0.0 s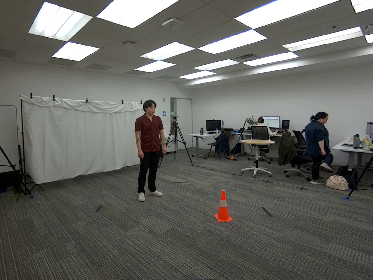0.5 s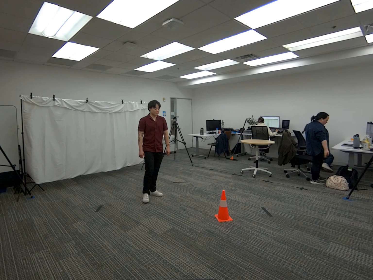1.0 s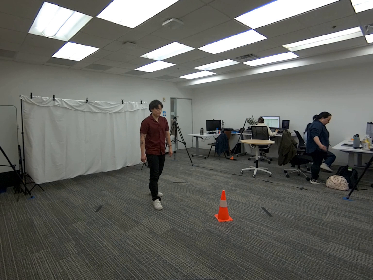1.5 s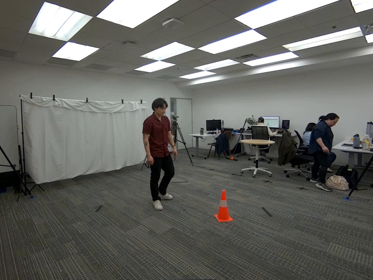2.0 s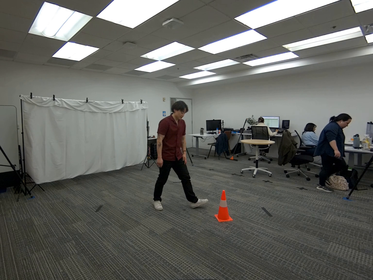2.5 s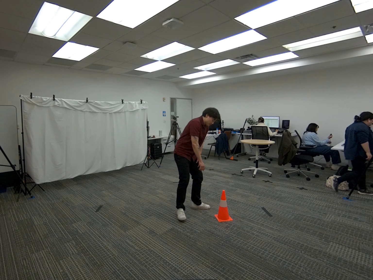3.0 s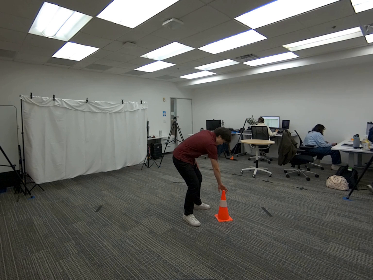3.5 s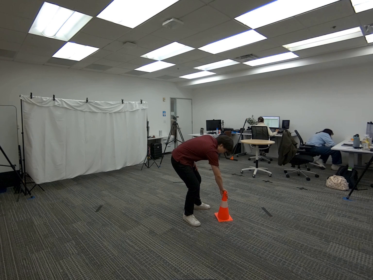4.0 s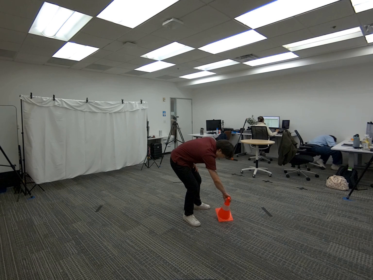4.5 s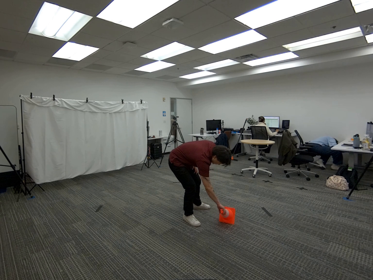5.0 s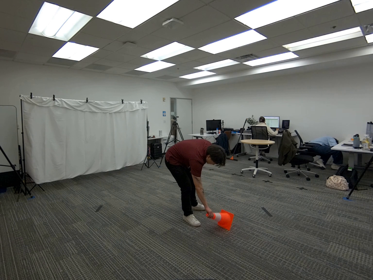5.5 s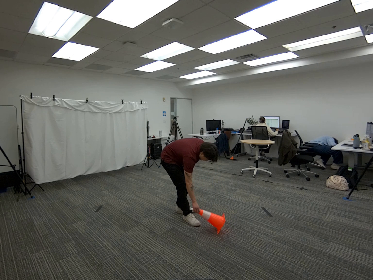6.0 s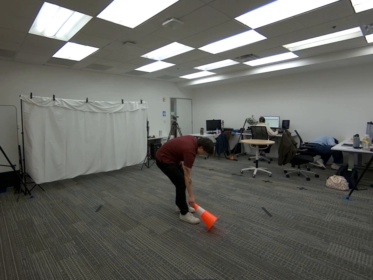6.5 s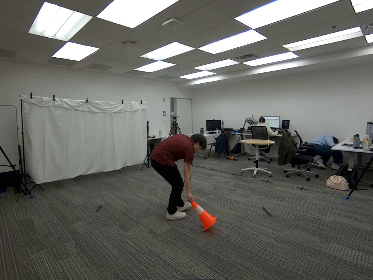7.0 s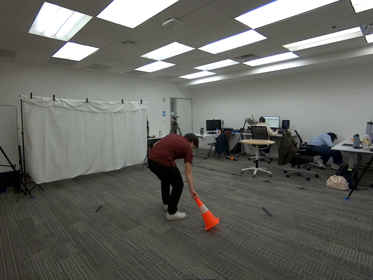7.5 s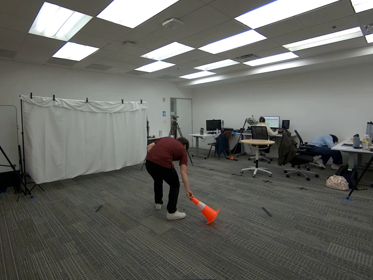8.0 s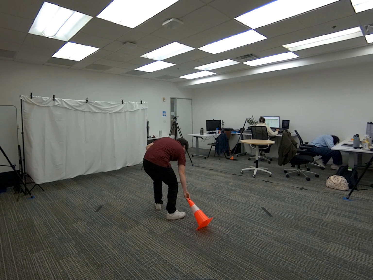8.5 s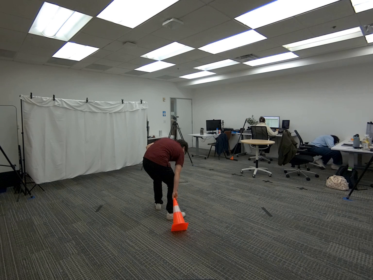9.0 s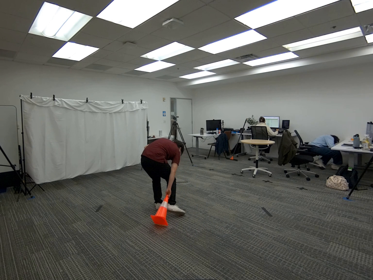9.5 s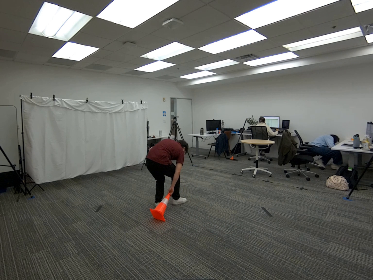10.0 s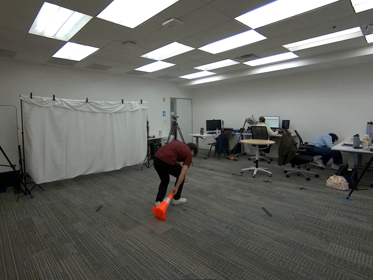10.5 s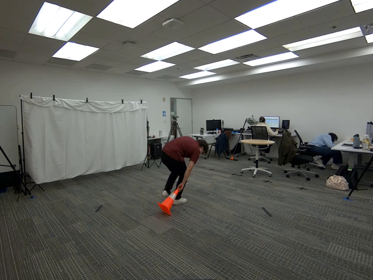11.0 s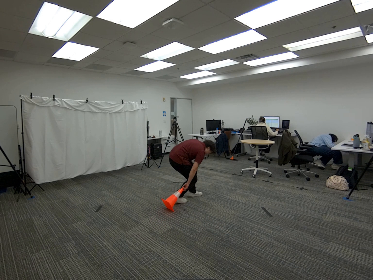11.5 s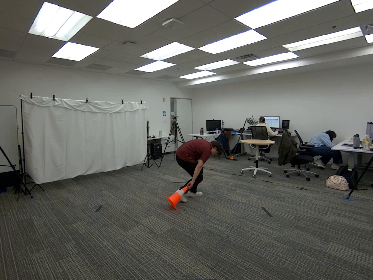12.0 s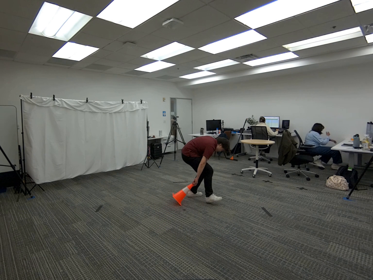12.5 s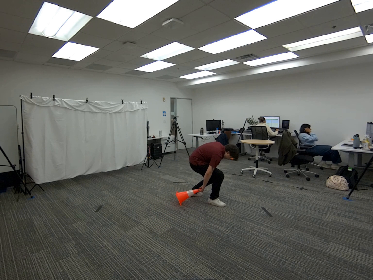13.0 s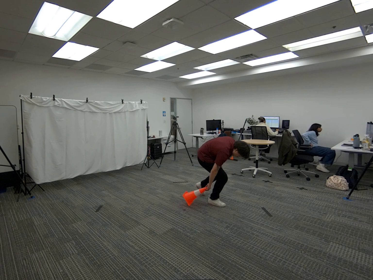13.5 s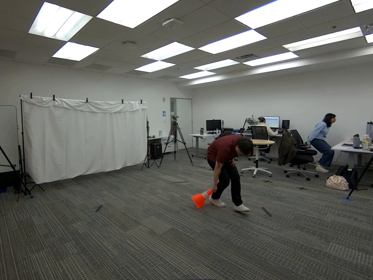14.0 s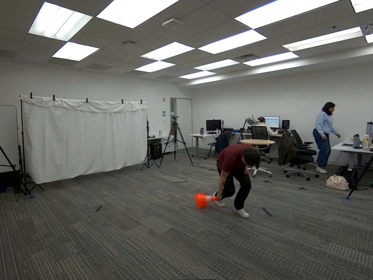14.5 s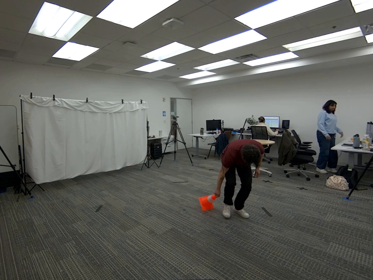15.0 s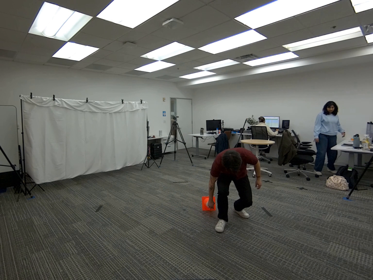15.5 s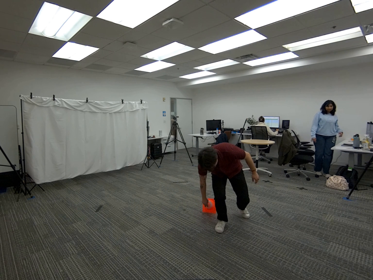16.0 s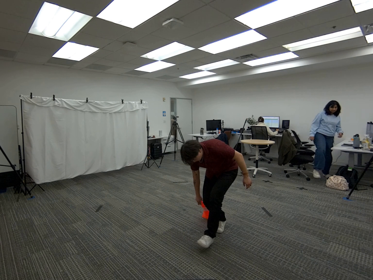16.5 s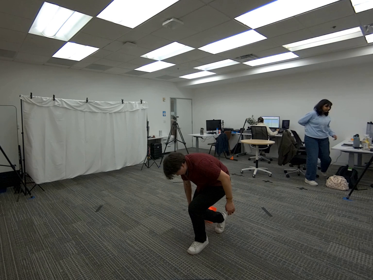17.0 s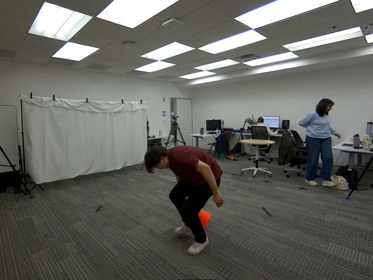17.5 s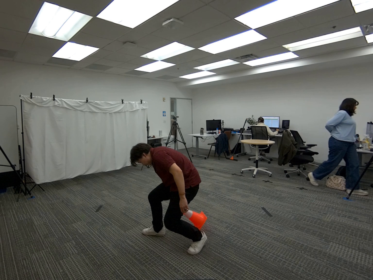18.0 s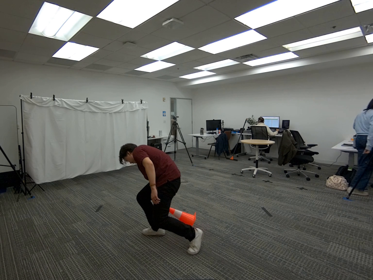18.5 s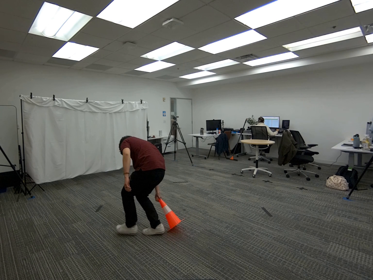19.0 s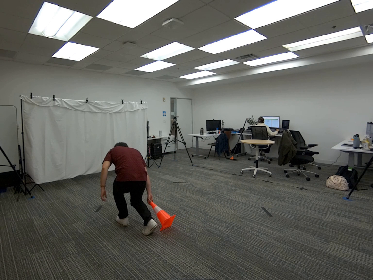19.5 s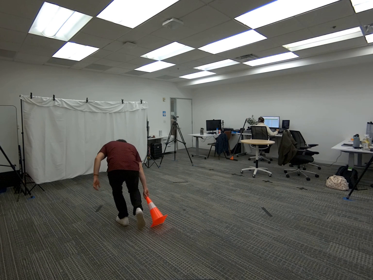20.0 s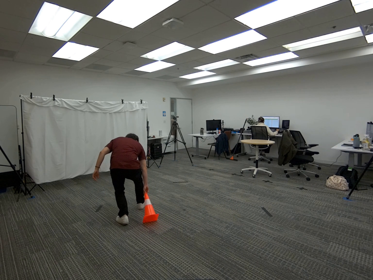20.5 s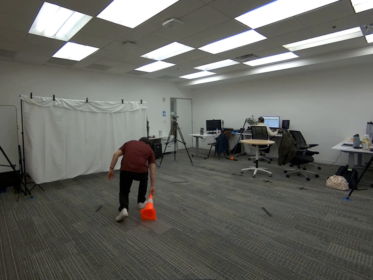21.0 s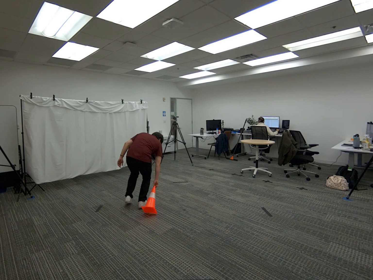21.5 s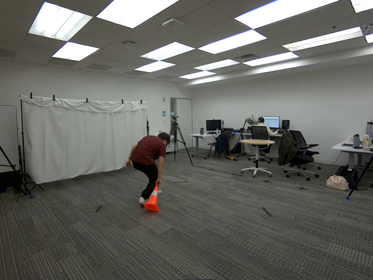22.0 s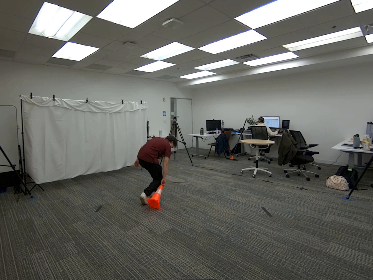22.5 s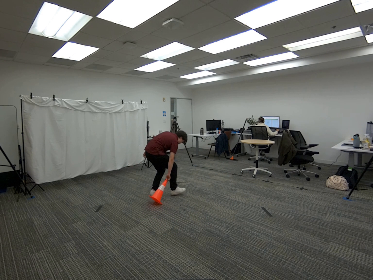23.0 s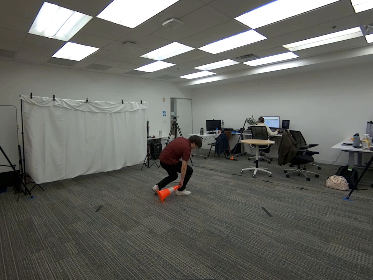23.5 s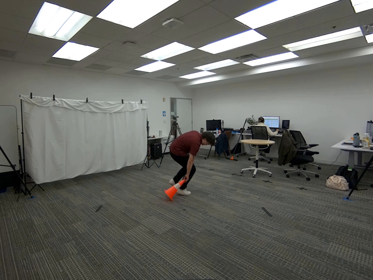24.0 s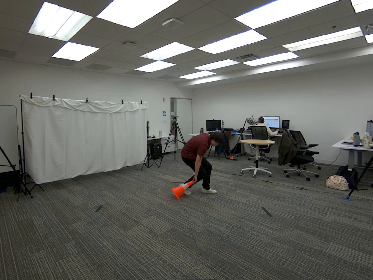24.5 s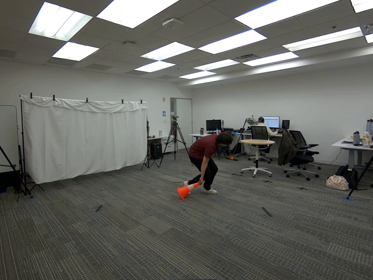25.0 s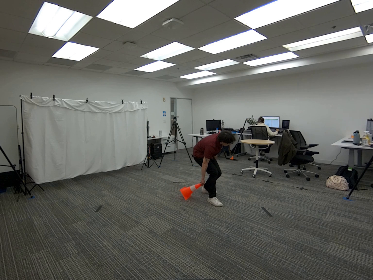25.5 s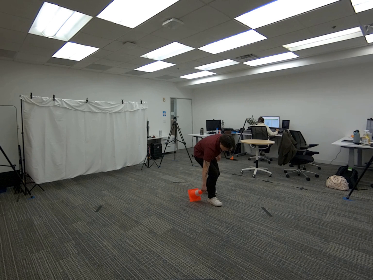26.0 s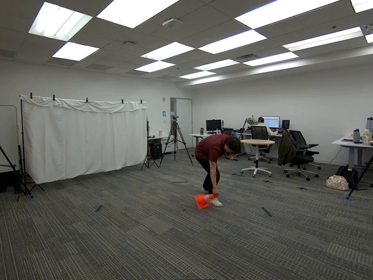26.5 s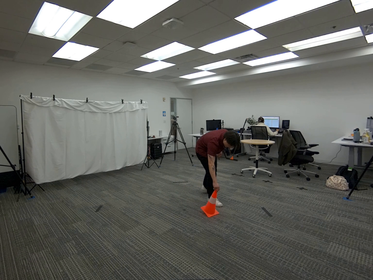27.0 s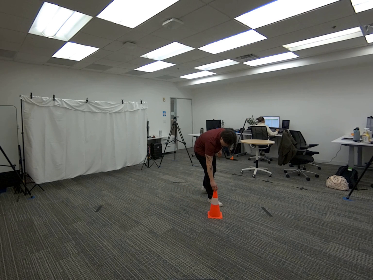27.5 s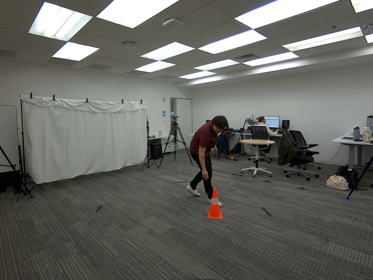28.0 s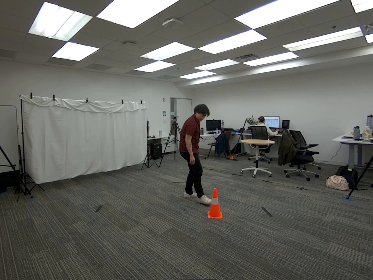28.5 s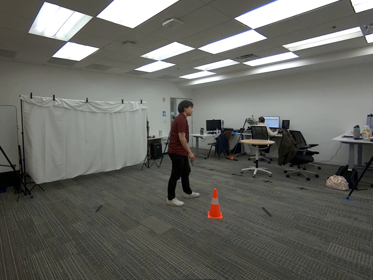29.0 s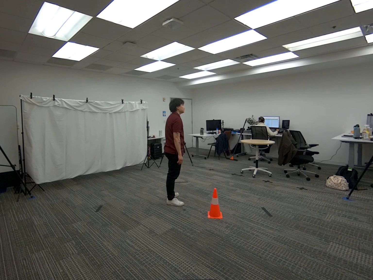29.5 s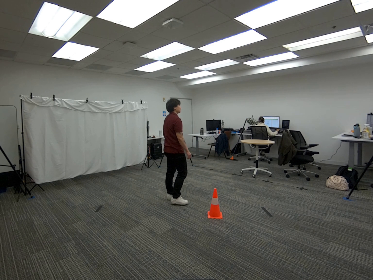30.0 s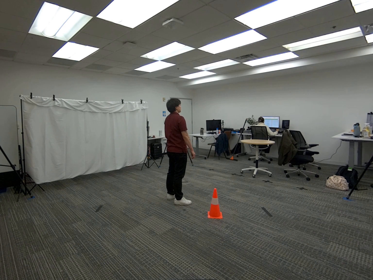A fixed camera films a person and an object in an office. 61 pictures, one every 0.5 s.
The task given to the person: Walk to the traffic cone on the ground, use any hand to hold onto the cone while the cone is still on the ground, and proceed to drag the cone until finish.
